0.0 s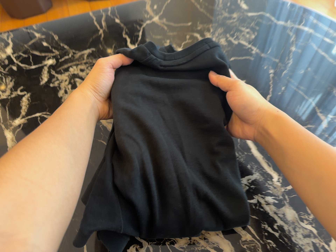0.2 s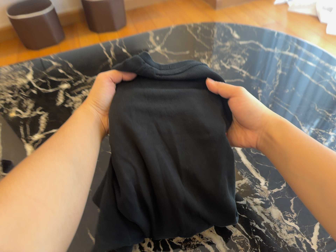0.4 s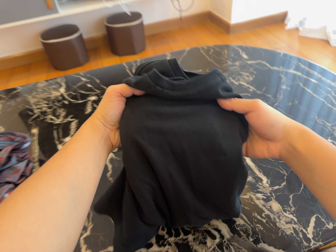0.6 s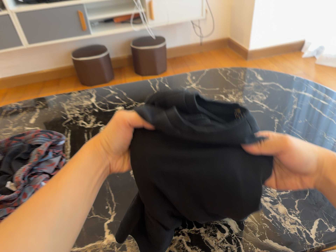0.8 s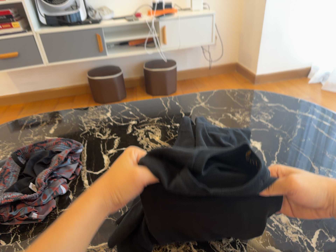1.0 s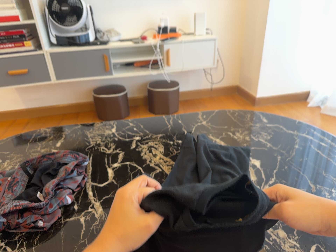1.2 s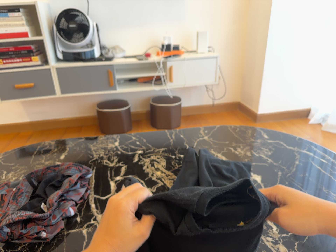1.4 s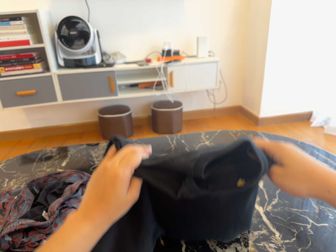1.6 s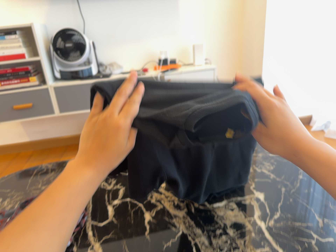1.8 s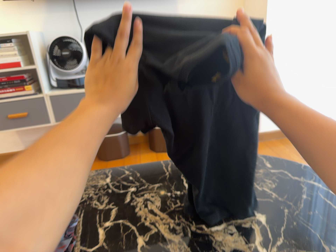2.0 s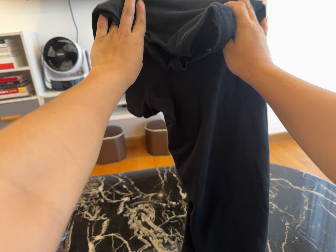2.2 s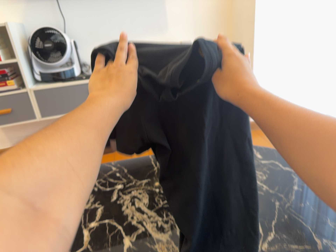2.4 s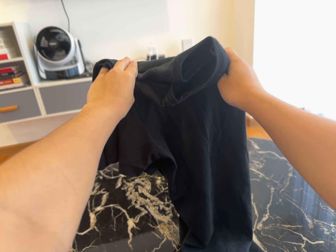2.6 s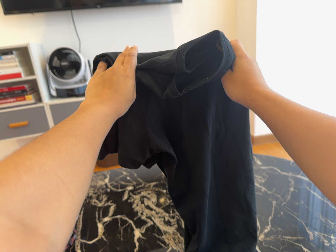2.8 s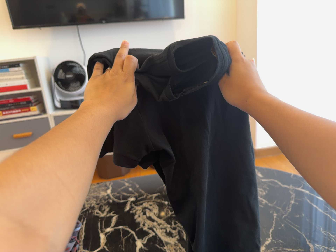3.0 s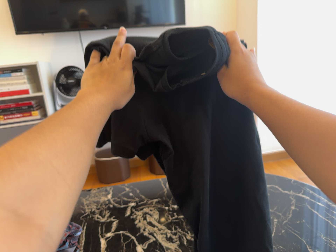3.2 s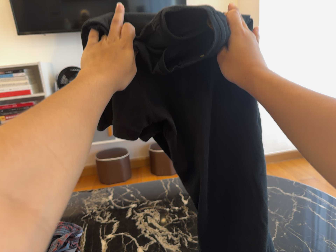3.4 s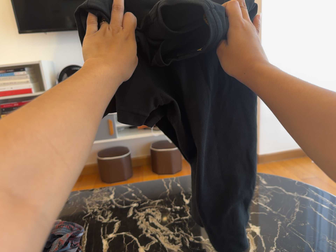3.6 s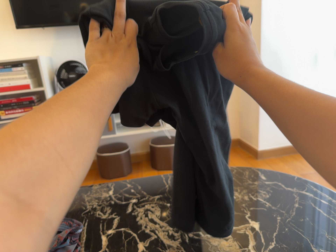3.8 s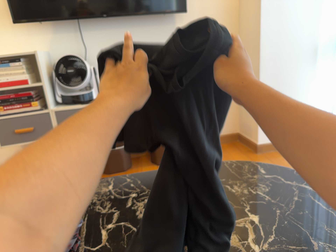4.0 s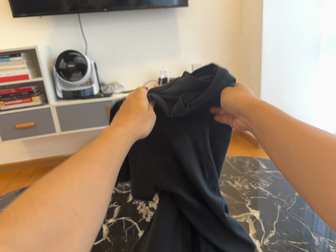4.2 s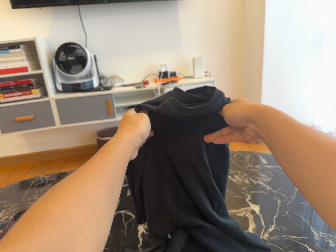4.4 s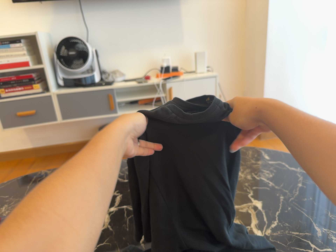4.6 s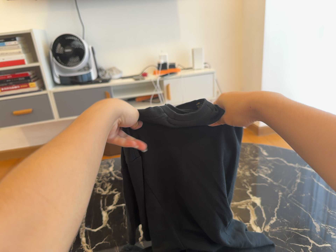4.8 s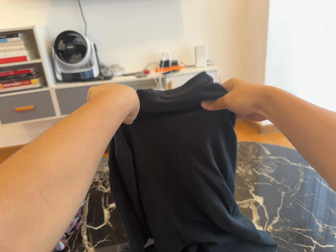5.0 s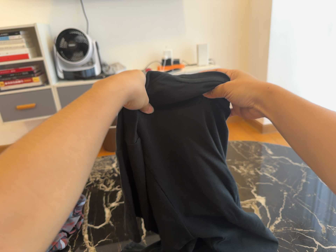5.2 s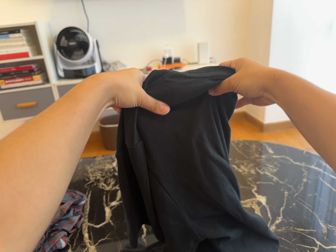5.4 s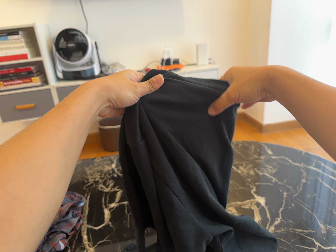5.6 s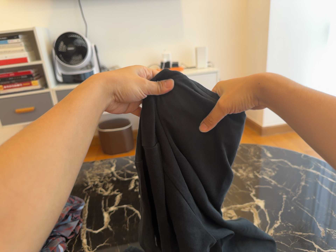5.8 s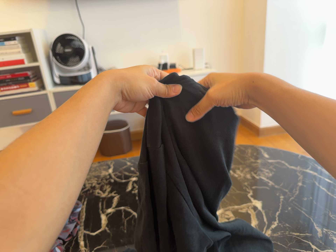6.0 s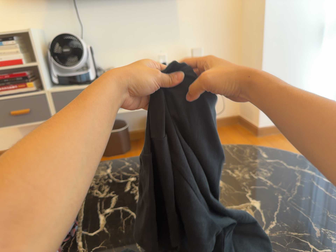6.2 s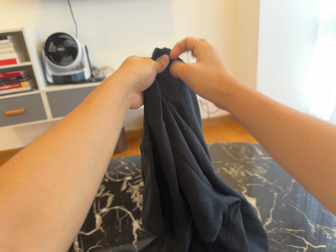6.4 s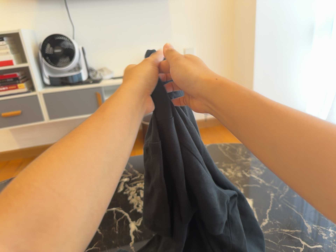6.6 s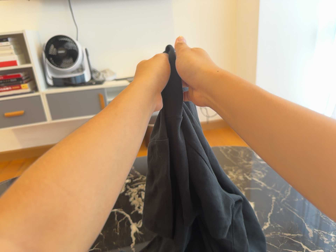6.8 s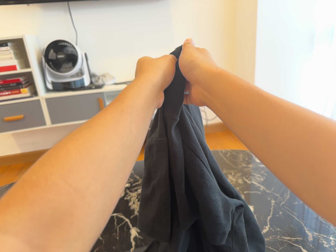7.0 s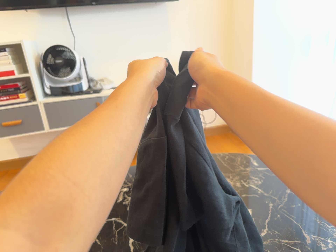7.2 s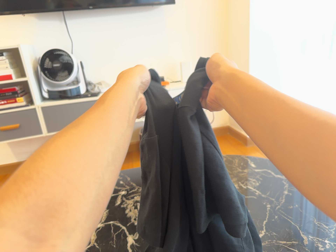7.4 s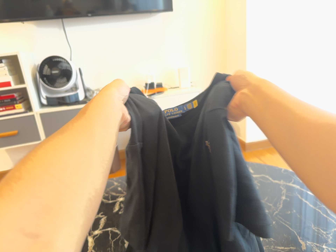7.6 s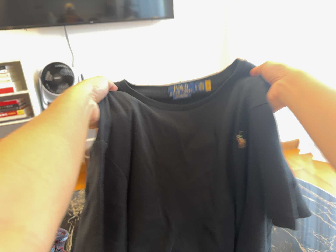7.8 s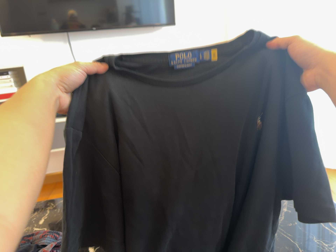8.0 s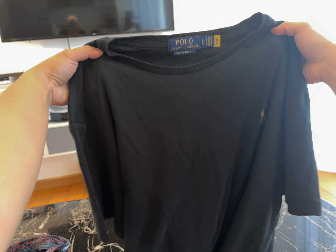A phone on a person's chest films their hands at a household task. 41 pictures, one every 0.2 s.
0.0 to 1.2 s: The scene slides to the right, as the camera pans about 10 degrees to its left. It travels backward and toward the bottom of its view, about 32 cm, so what stands in front gets smaller. Its aim tips toward the top of its view by about 30 degrees, and the scene shifts downward. It rolls about its line of sight by about 10 degrees, and the scene rotates clockwise.
1.2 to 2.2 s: The camera travels forward, toward the top of its view and to its right, about 12 cm, so what stands in front looms larger.
2.2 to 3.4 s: The camera travels backward, about 10 cm, so what stands in front gets smaller. Its aim tips toward the top of its view by about 10 degrees.
3.4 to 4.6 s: The camera shifts only a little, or ends up much as it began.
4.6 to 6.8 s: The camera shifts only a little, or ends up much as it began.
6.8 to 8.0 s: The camera shifts only a little, or ends up much as it began.
The film runs backward here.
